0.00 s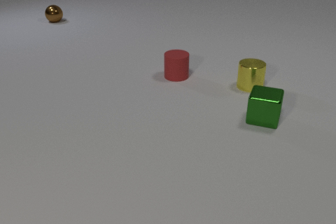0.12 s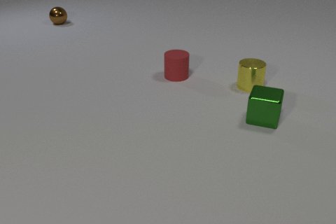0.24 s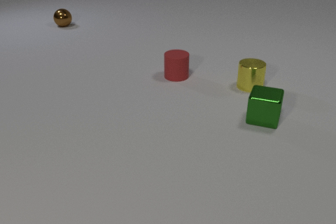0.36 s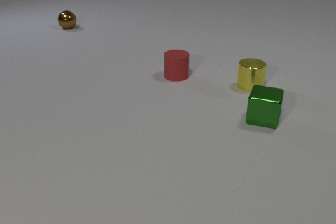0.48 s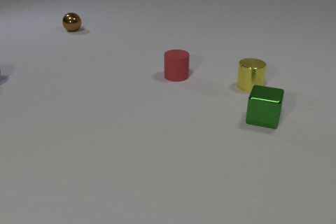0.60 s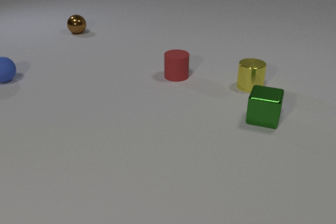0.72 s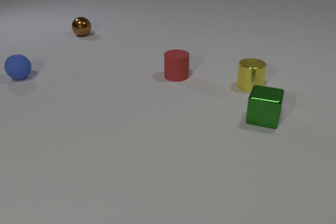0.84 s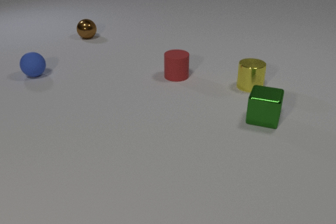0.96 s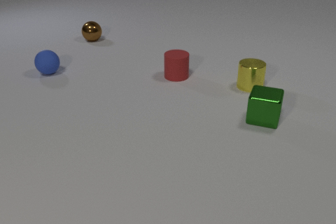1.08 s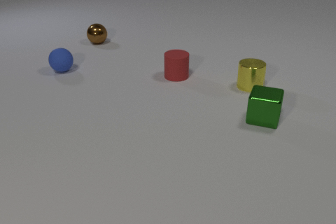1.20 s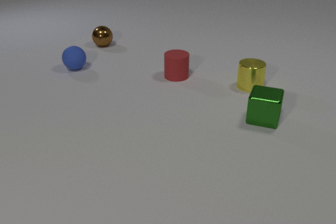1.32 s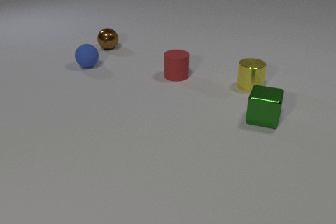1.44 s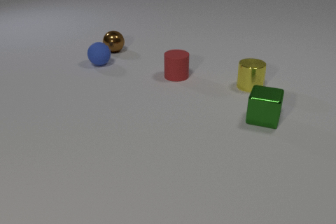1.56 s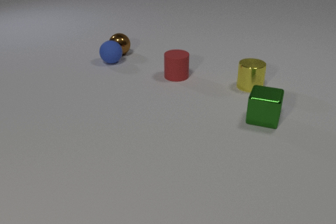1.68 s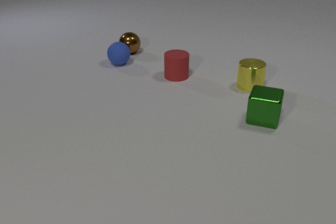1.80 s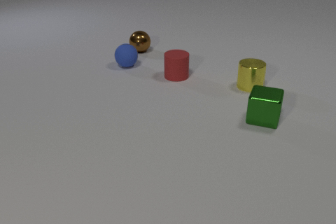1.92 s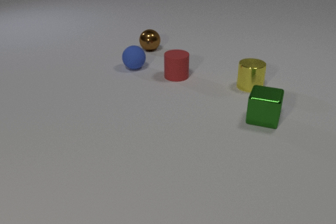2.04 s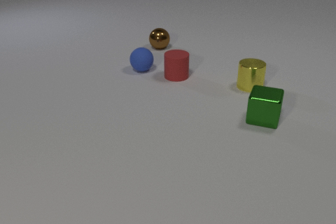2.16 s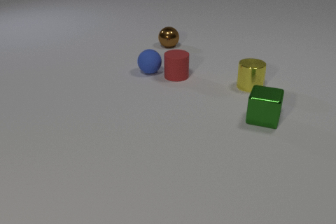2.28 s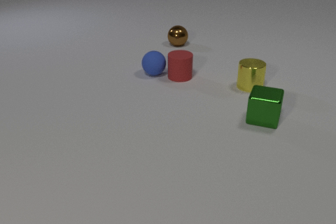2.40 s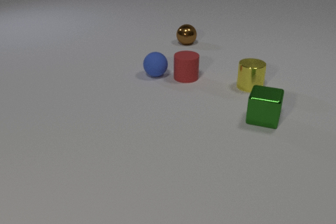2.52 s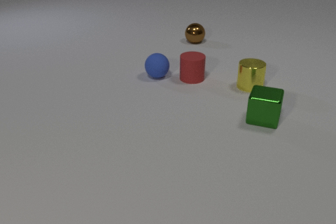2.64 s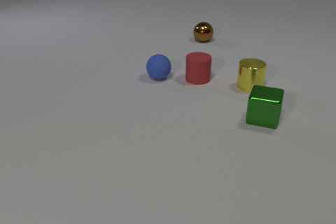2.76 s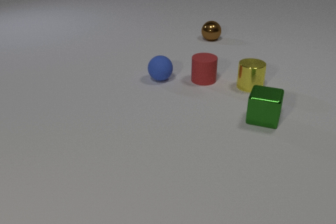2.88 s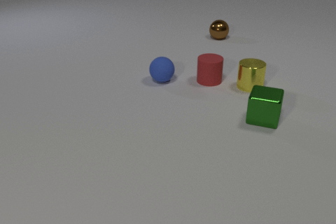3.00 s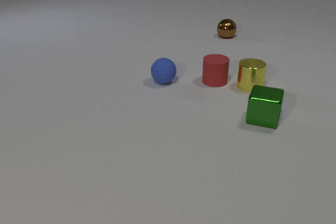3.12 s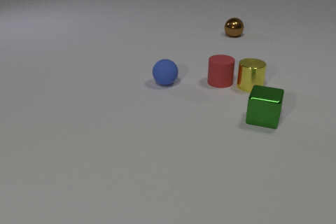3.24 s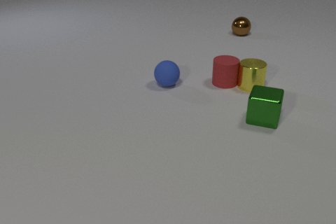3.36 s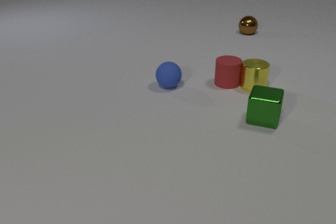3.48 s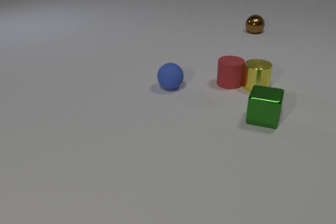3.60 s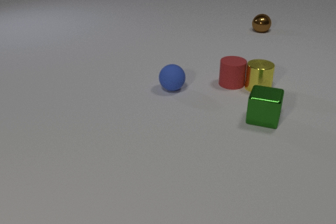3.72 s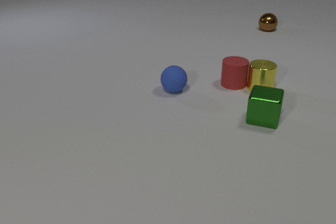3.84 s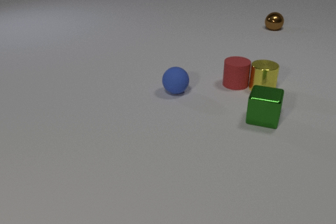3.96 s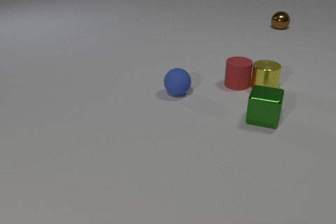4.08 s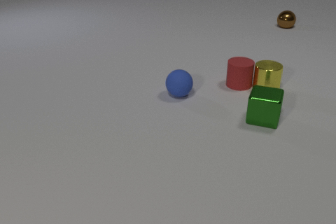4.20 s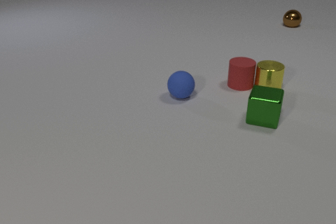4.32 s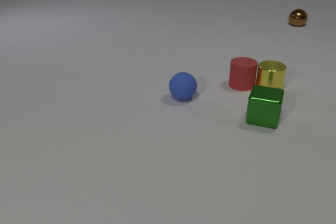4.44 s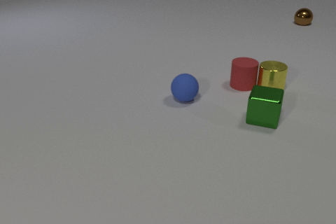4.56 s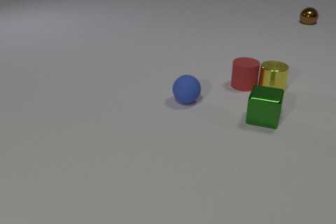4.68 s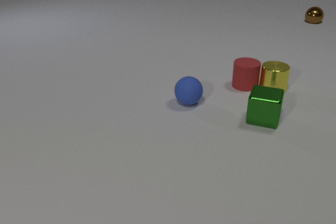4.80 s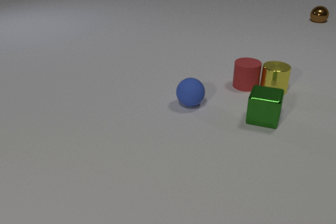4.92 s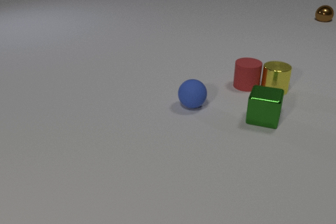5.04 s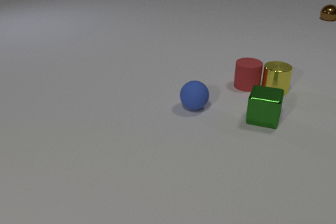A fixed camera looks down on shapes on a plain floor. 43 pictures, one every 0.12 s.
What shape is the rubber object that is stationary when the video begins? cylinder.
What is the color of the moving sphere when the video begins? brown.
Are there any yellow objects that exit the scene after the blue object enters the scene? no.
0.00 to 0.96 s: The blue rubber sphere comes in at the left edge, rolls to the right. The brown metal sphere rolls toward the camera and to the right.
0.96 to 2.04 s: The blue rubber sphere rolls to the right. The brown metal sphere rolls to the right and toward the camera. The blue rubber sphere and the brown metal sphere collide.
2.04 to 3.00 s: The blue rubber sphere rolls toward the camera and to the right. The brown metal sphere rolls to the right and away from the camera. The red rubber cylinder slides to the right. The blue rubber sphere and the red rubber cylinder collide.
3.00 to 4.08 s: The blue rubber sphere rolls toward the camera and to the right. The brown metal sphere rolls to the right and away from the camera. The red rubber cylinder slides to the right. The yellow metal cylinder slides to the right. The red rubber cylinder and the yellow metal cylinder collide.
4.08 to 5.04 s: The blue rubber sphere rolls toward the camera and to the right. The brown metal sphere rolls to the right and away from the camera. The red rubber cylinder slides to the right. The yellow metal cylinder slides to the right.
